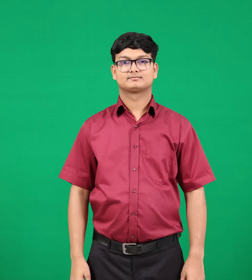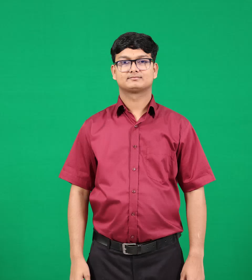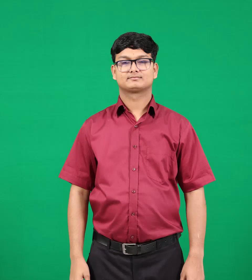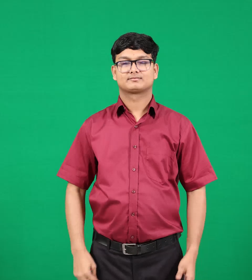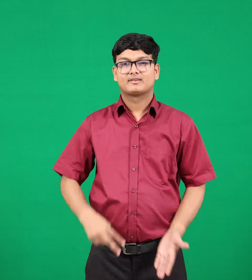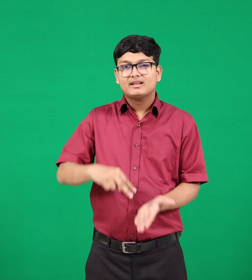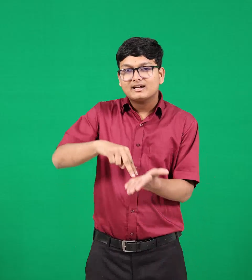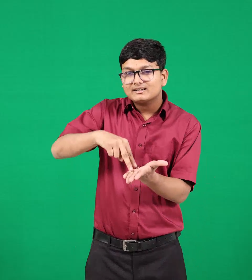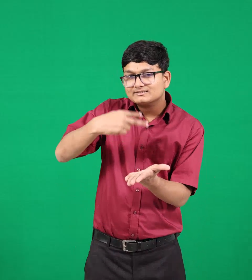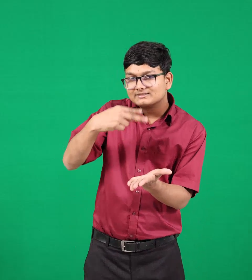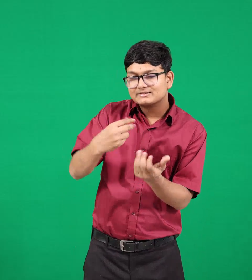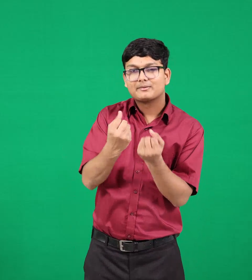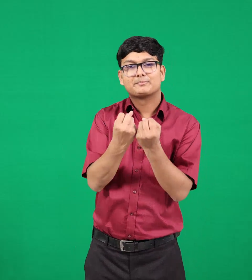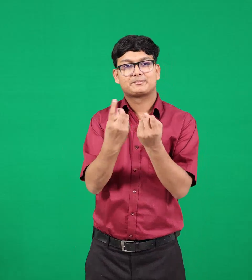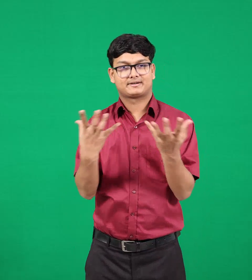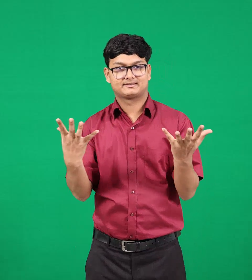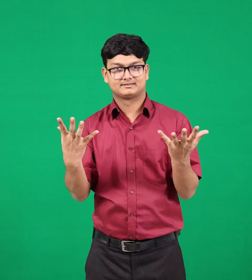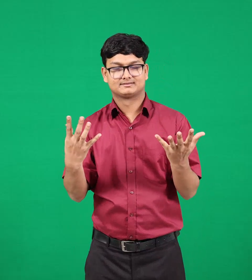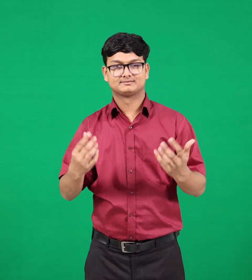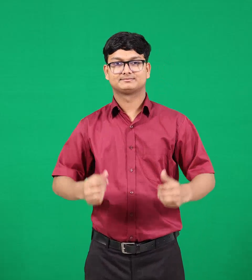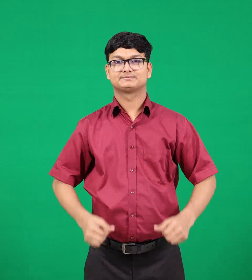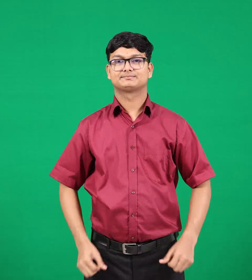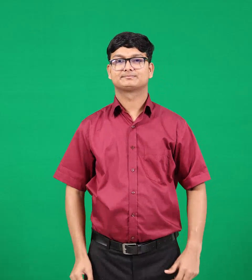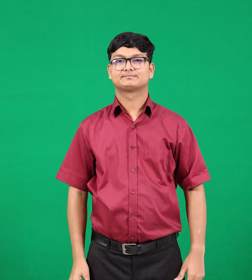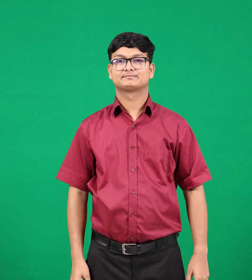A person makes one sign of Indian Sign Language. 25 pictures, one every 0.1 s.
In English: forks
